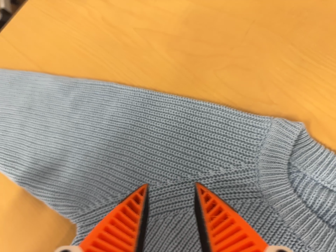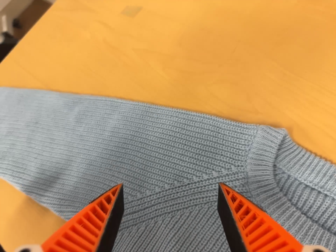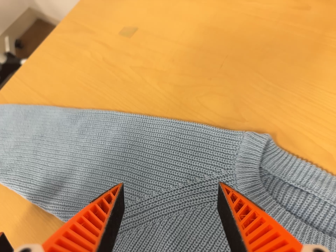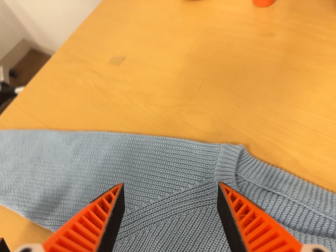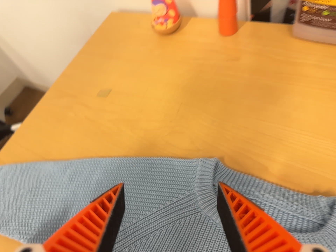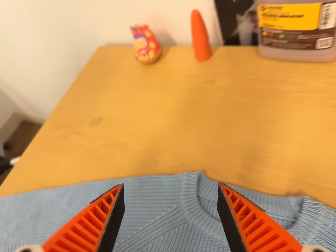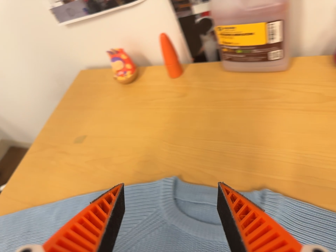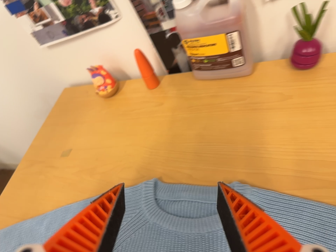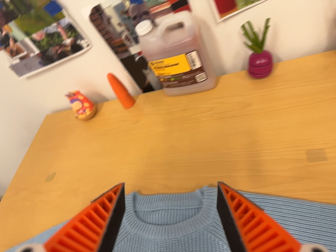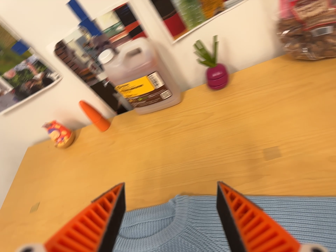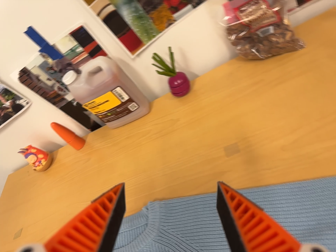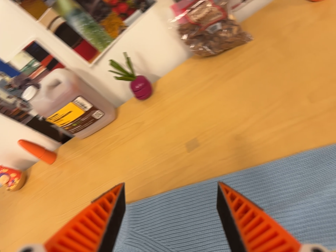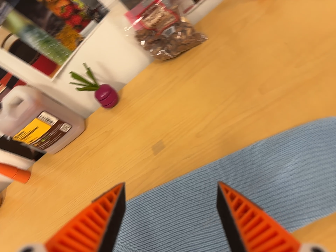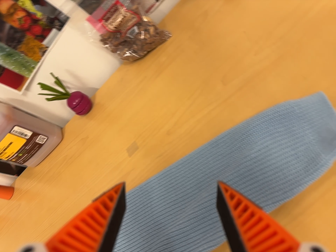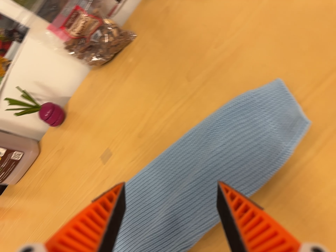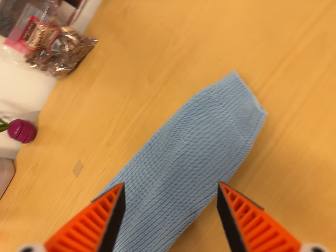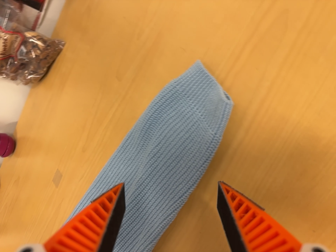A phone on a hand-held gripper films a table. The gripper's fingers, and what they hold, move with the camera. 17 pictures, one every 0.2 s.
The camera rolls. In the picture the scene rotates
counterclockwise.
The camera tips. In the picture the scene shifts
downward.
0.0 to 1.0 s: The camera travels backward, about 18 cm, so what stands in front gets smaller. Its aim tips toward the top of its view by about 25 degrees, and the scene shifts downward. It rolls about its line of sight by about 15 degrees, and the scene rotates counterclockwise.
1.0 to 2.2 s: The camera pans to its right by about 15 degrees. It travels to its right and backward, about 30 cm, so close, fixed things drift to the left. Its aim tips toward the top of its view by about 15 degrees, and the scene shifts downward. It rolls about its line of sight by about 35 degrees, and the scene rotates counterclockwise.
2.2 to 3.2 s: The camera travels to its right, about 20 cm, so close, fixed things drift to the left. It rolls about its line of sight by about 30 degrees, and the scene rotates counterclockwise.
The film runs forward here.
